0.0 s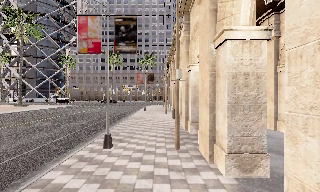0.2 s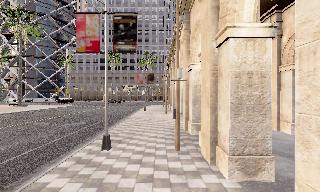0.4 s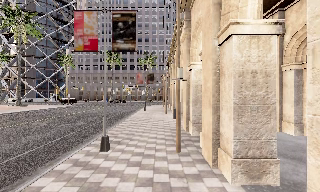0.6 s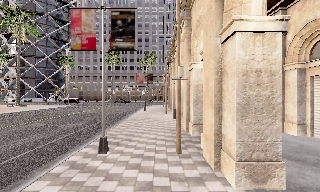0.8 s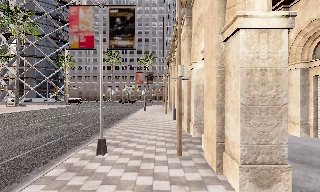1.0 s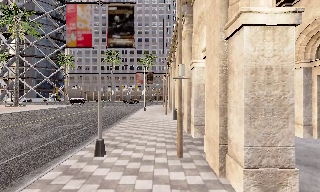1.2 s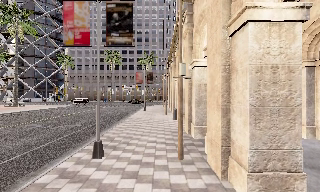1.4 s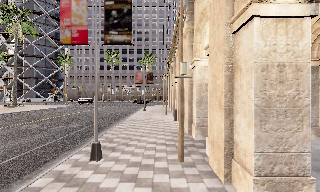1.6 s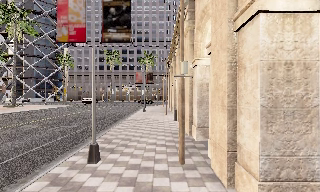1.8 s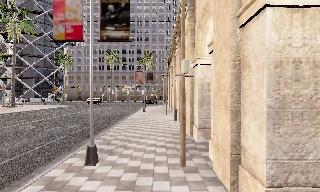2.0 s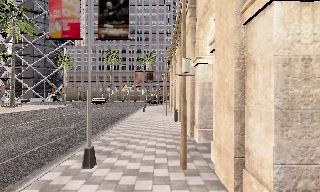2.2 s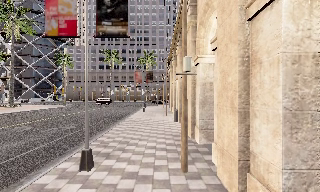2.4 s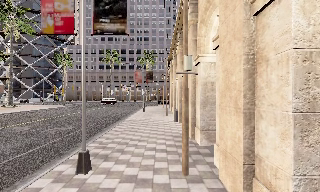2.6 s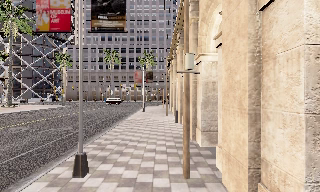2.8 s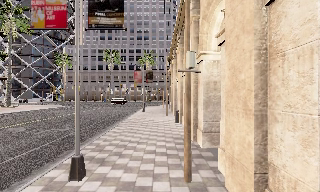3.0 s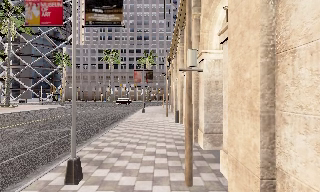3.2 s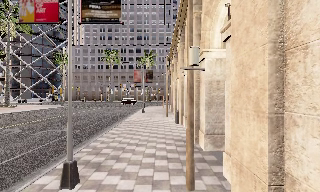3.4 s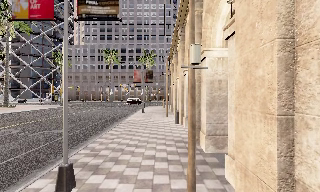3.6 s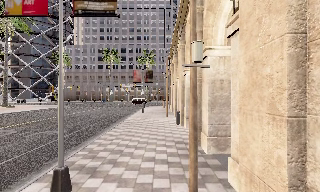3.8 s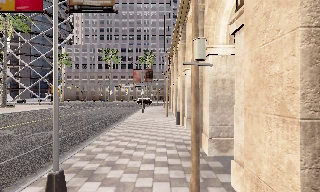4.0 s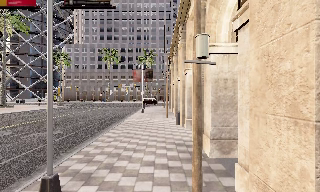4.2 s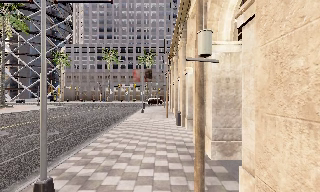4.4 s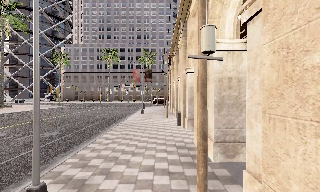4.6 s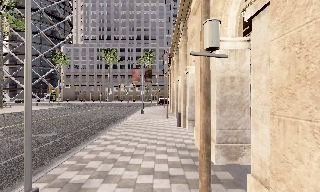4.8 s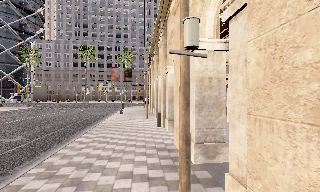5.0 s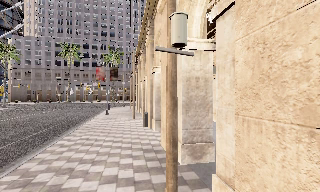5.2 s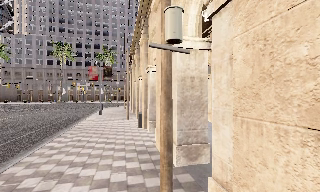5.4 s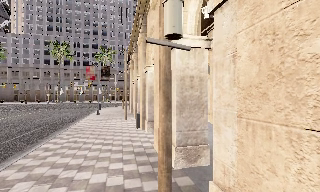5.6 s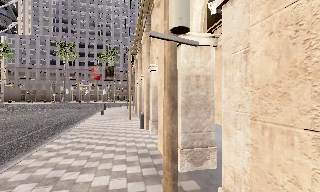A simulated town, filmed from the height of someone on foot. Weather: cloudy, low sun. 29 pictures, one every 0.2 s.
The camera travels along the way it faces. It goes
forward.
0.0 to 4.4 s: The camera travels forward, about 4.5 m, so what stands in front looms larger.
4.4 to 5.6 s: The camera swings to its right by about 15 degrees, and the scene slides to the left. It travels forward, about 1 m, so what stands in front looms larger.
The film runs forward here.
